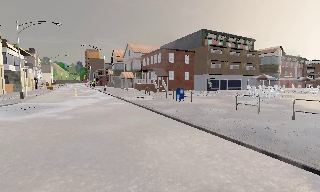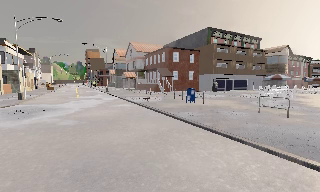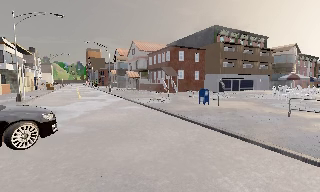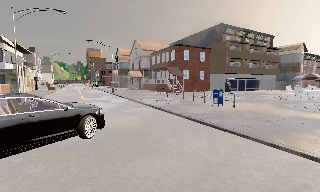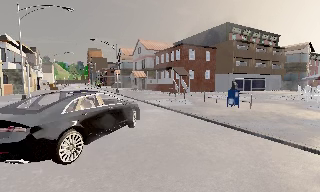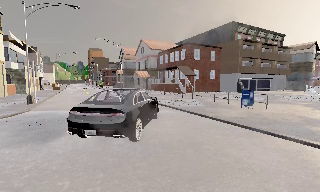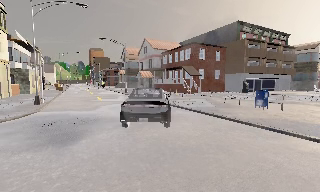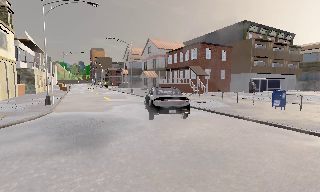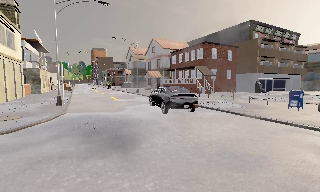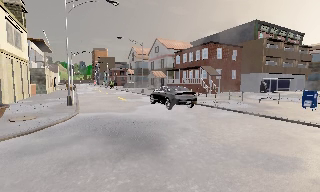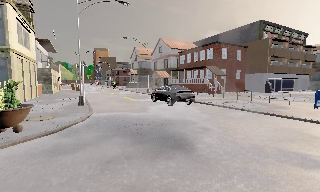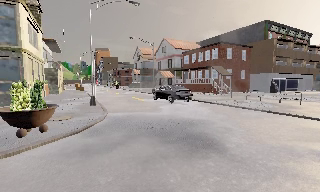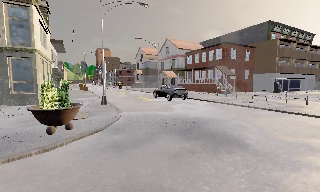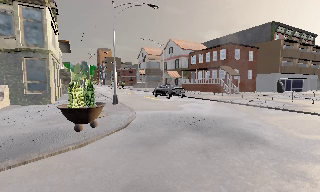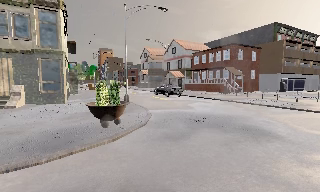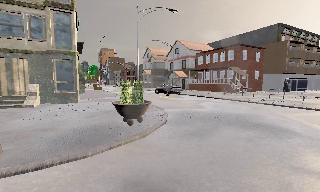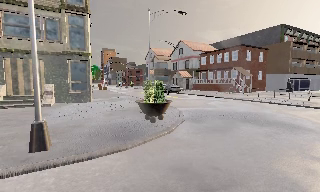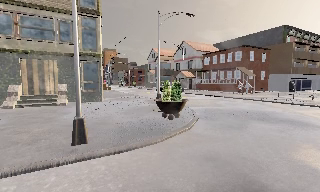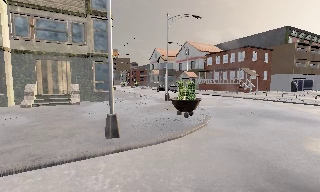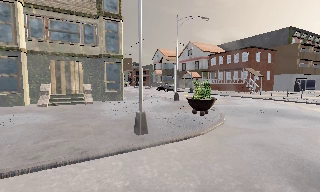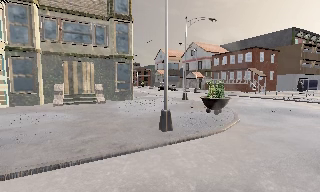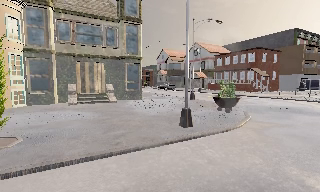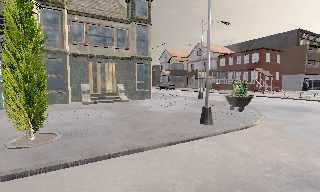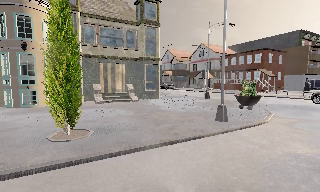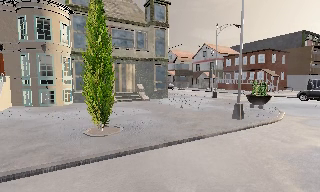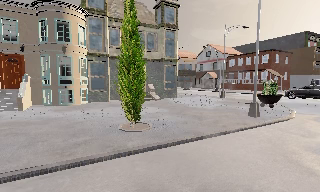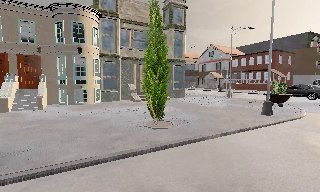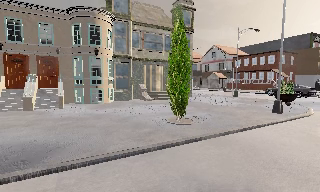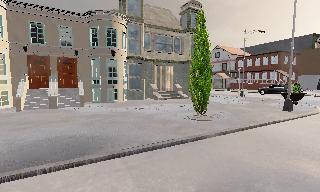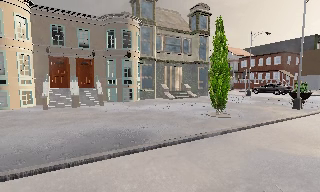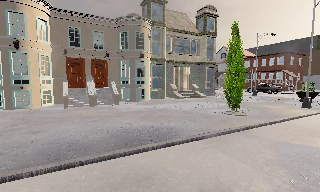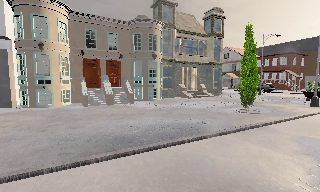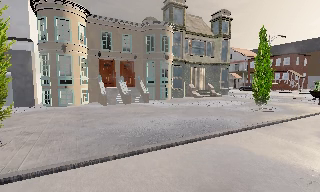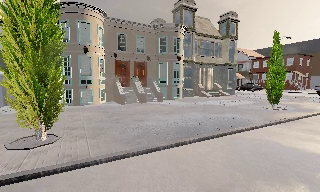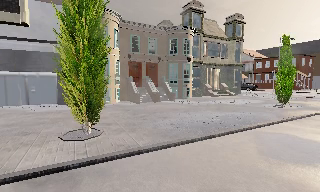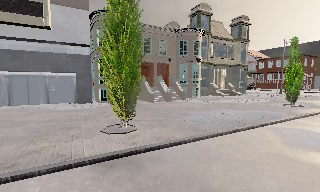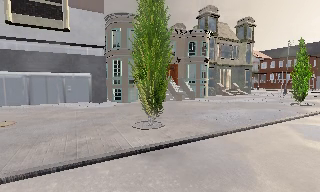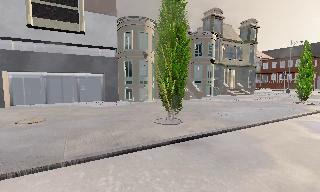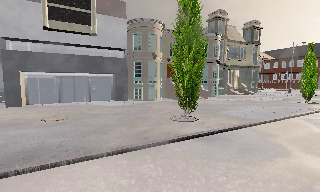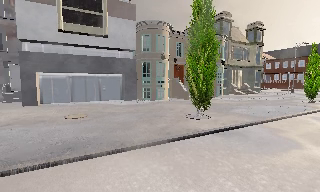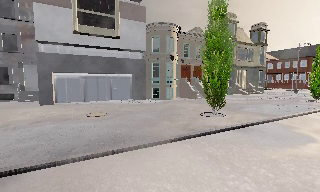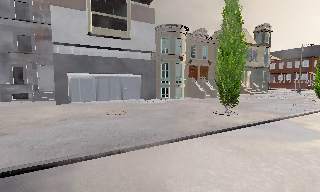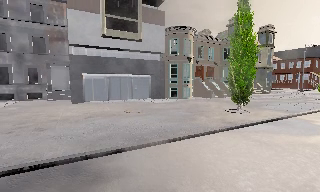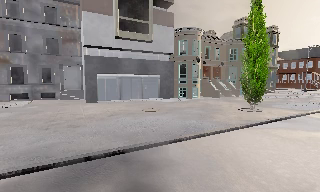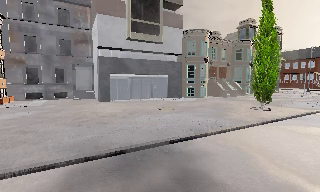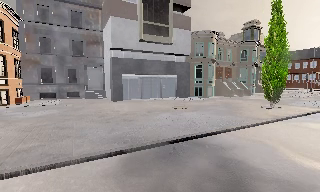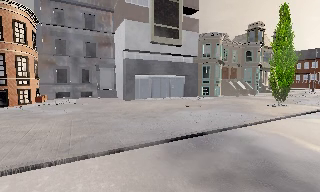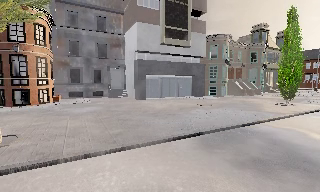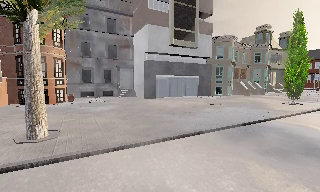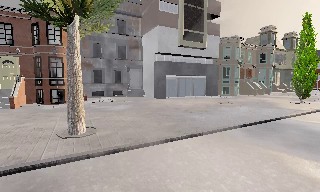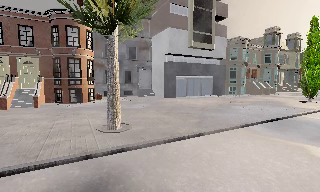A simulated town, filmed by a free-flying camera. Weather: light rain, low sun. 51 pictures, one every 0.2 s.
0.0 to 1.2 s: The camera travels to its left and forward, about 6 m, so close, fixed things drift to the right.
1.2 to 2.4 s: The camera travels to its left, about 5 m, so close, fixed things drift to the right.
2.4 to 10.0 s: The camera travels to its left and backward, about 40 m, so close, fixed things drift to the right.
The film runs forward here.
